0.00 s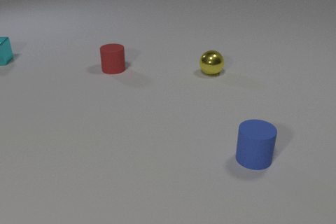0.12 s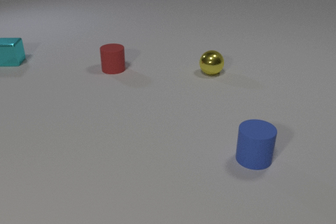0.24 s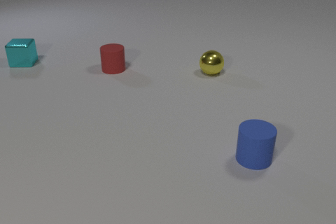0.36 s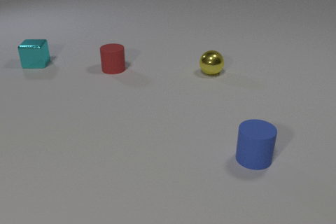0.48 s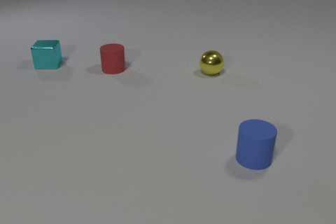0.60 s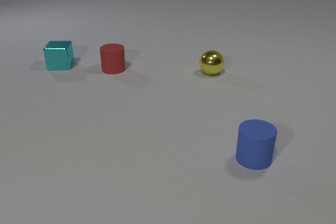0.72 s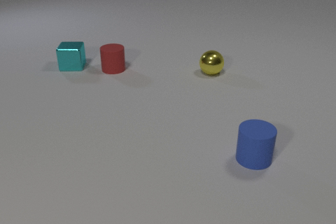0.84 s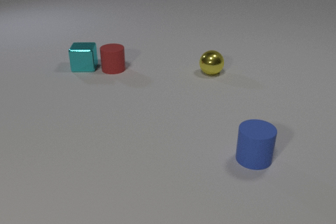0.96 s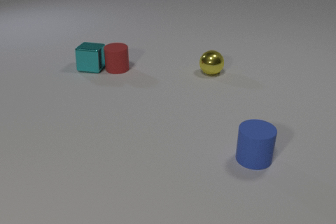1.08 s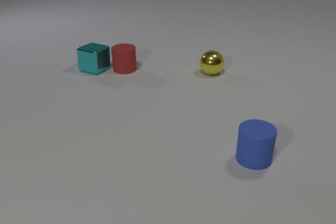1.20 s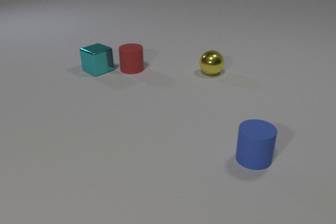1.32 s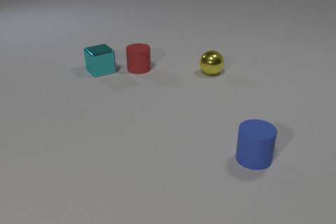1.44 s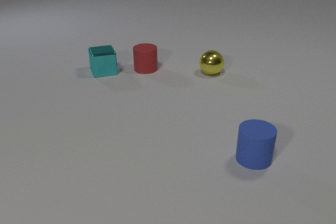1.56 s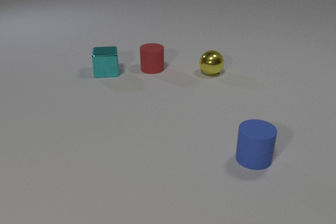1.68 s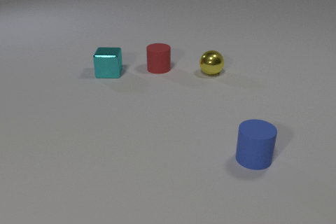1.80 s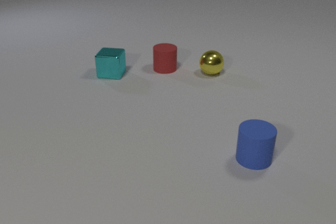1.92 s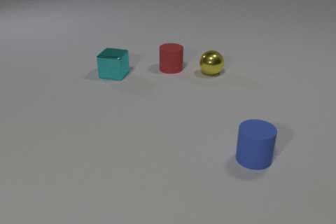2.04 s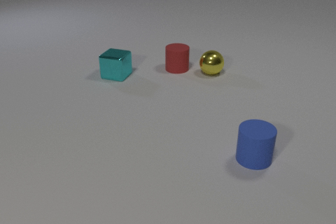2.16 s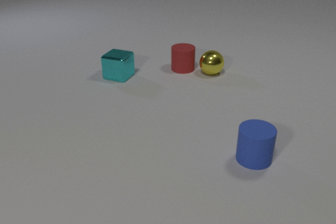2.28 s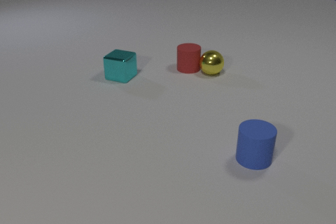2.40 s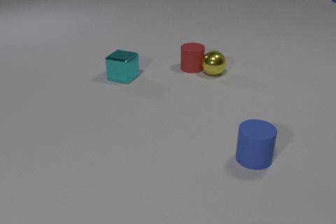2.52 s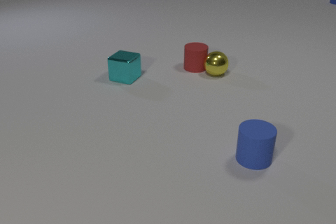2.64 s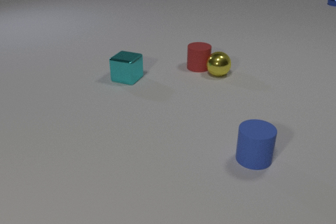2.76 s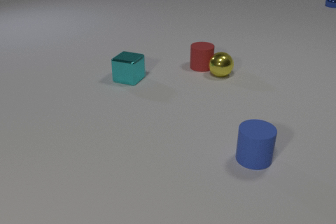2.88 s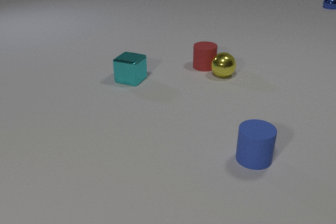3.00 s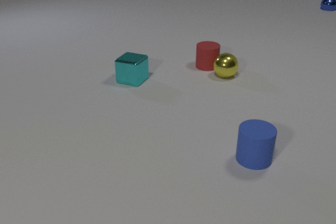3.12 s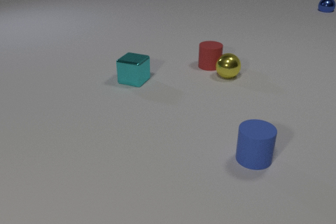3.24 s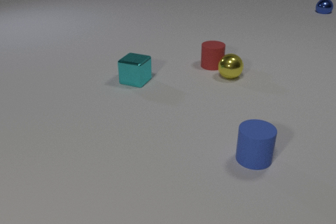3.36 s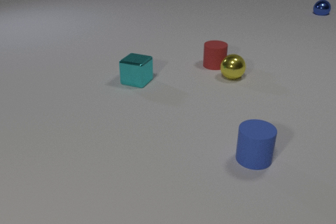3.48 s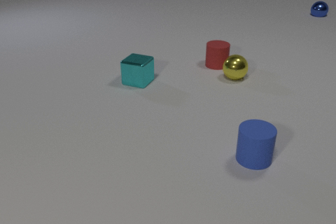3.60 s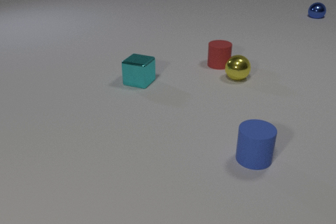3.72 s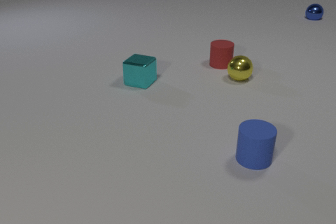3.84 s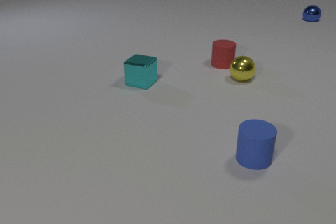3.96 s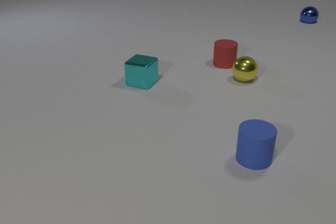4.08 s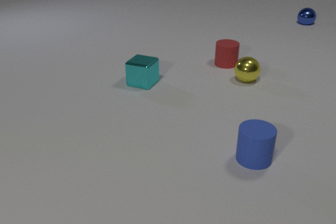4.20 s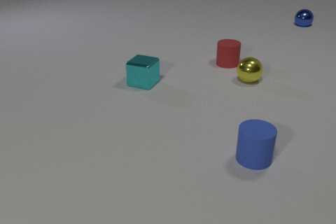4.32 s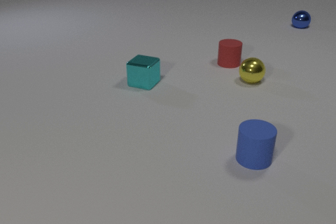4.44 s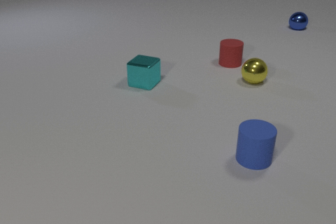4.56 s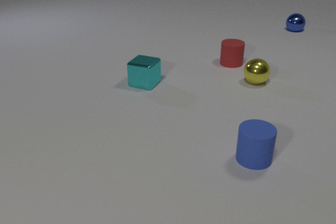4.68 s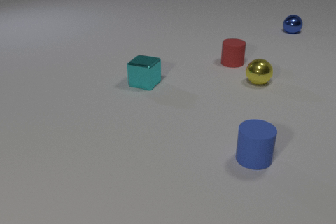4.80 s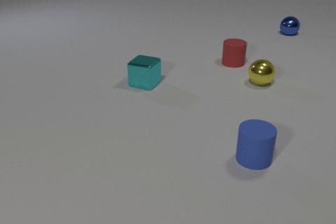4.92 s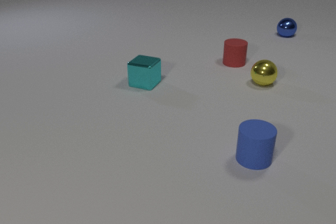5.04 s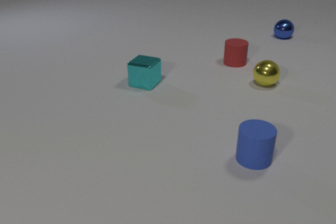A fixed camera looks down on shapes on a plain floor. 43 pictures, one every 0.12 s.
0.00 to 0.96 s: The cyan metal cube slides to the right and toward the camera. The cyan metal cube and the red rubber cylinder collide.
0.96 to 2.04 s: The cyan metal cube slides to the right and toward the camera, spins so that its near face slides to the left, clockwise seen from above. The red rubber cylinder slides to the right.
2.04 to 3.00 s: The cyan metal cube slides to the right and toward the camera. The red rubber cylinder slides to the right. The yellow metal sphere rolls to the right. The blue metal sphere comes in at the right edge, rolls toward the camera. The red rubber cylinder and the yellow metal sphere collide.
3.00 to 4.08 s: The cyan metal cube slides to the right and toward the camera. The red rubber cylinder slides to the right and away from the camera. The yellow metal sphere rolls to the right. The blue metal sphere rolls toward the camera.
4.08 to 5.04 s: The red rubber cylinder slides to the right. The yellow metal sphere rolls to the right. The blue metal sphere rolls toward the camera.
How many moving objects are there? 4.
What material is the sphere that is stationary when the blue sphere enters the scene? metal.
How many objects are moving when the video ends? 3.
